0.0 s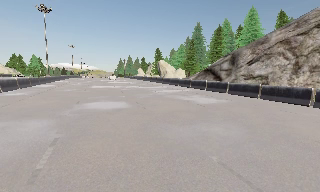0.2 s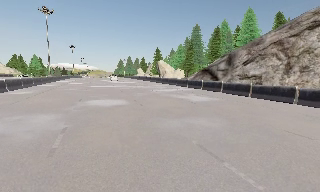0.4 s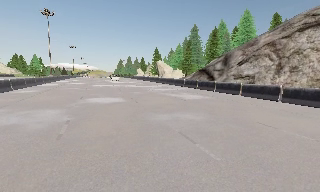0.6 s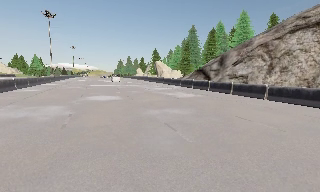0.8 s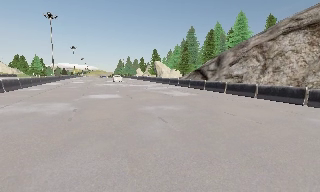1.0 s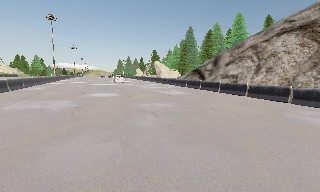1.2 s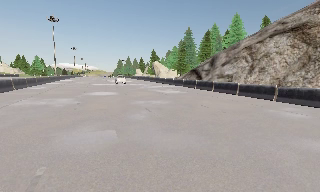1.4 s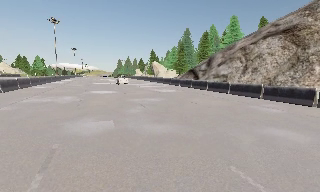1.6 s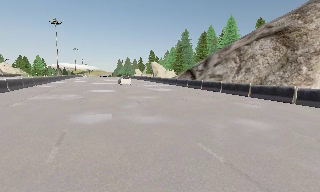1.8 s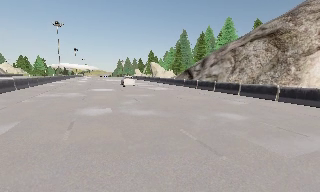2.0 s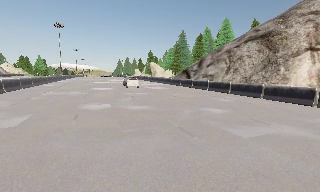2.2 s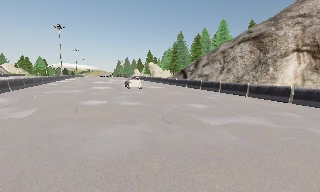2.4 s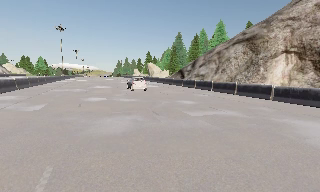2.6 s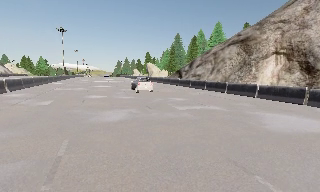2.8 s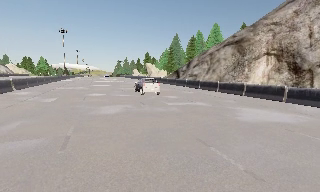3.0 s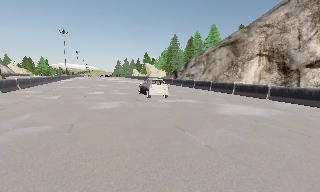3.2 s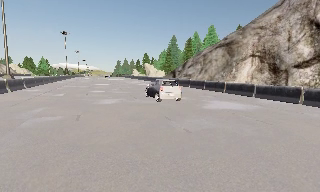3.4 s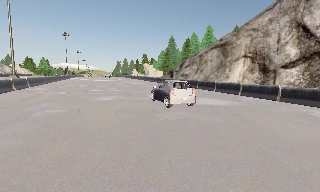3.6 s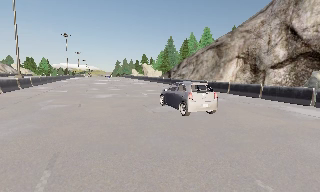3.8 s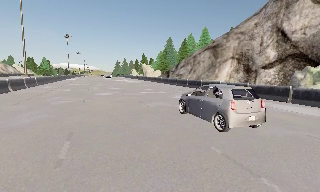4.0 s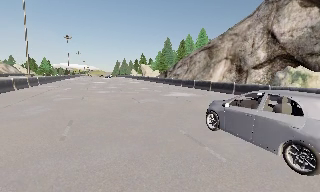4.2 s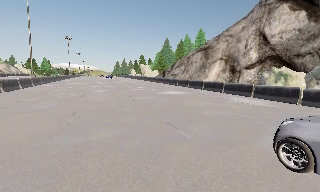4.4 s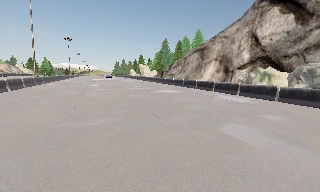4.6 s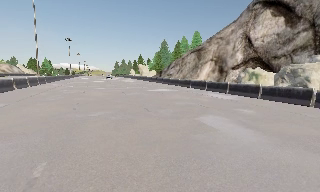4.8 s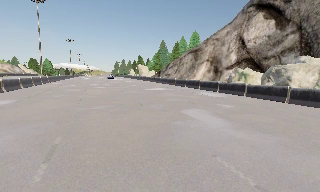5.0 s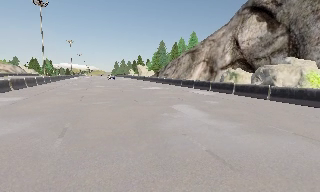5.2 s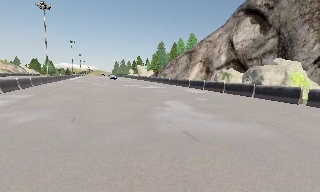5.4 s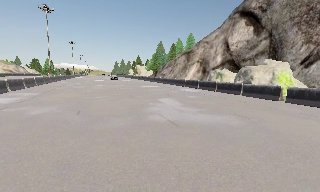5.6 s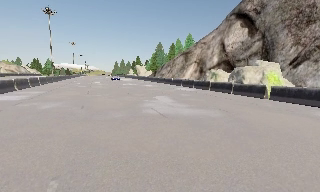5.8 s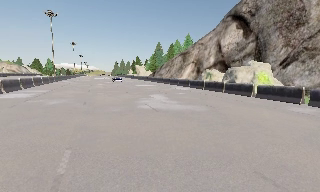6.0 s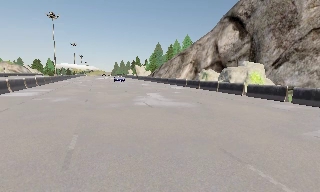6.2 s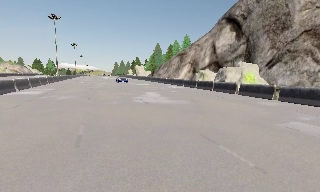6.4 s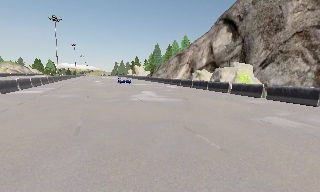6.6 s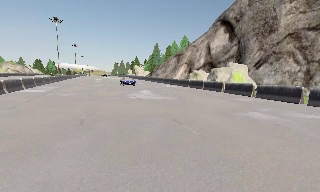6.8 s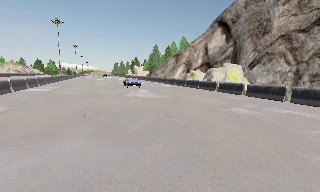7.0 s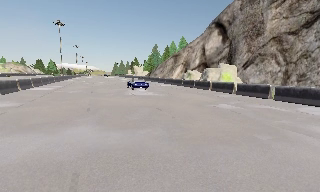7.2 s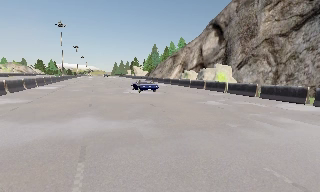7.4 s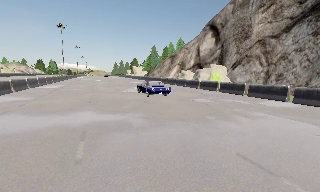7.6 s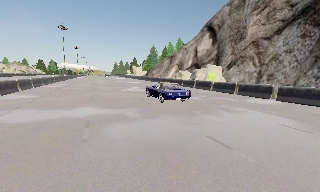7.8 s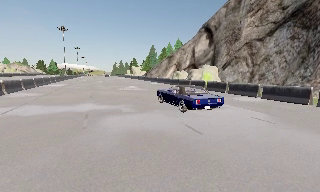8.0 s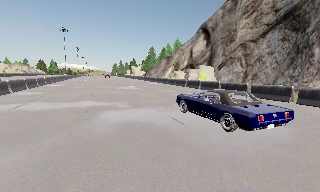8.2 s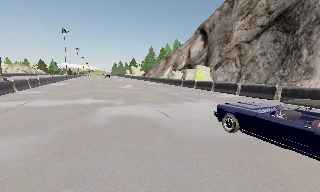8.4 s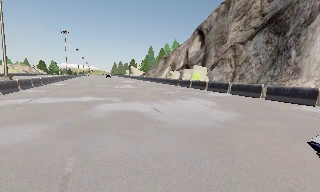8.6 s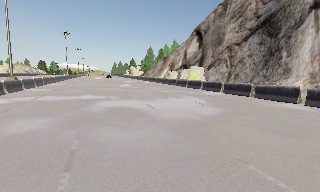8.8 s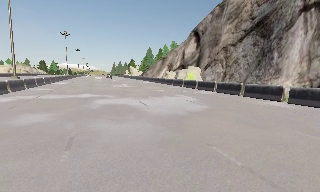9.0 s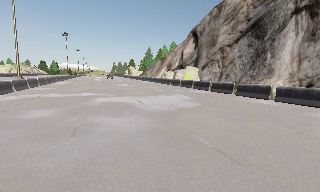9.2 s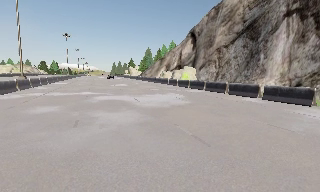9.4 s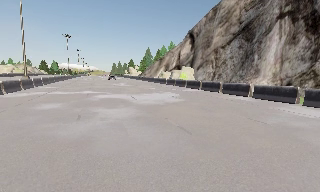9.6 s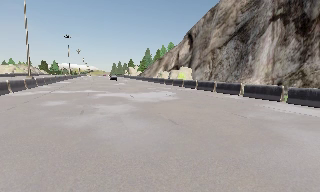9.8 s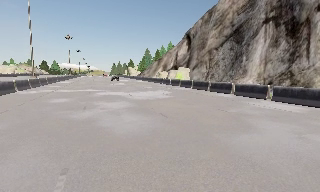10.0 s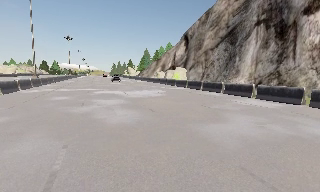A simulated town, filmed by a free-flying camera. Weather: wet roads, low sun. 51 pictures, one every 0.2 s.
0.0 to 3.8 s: The camera travels backward, about 20 m, so what stands in front gets smaller.
3.8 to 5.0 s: The camera travels backward and to its right, about 8 m, so what stands in front gets smaller.
5.0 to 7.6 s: The camera travels backward, about 15 m, so what stands in front gets smaller.
7.6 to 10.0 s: The camera travels backward and to its right, about 13 m, so what stands in front gets smaller.
The film runs backward here.
